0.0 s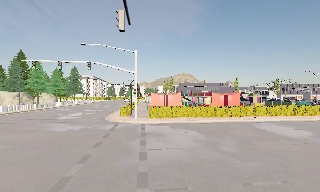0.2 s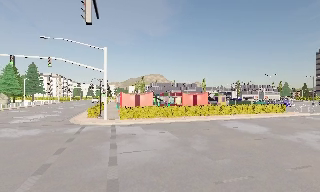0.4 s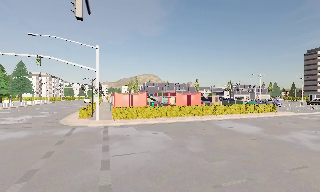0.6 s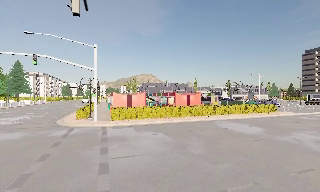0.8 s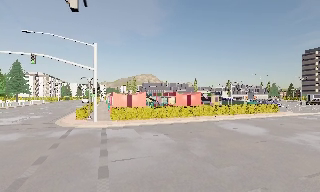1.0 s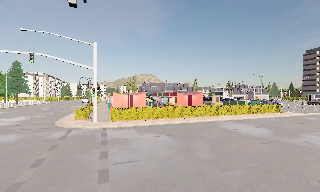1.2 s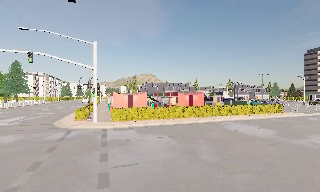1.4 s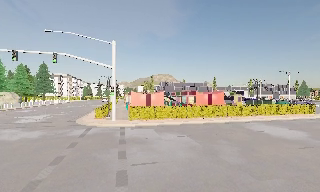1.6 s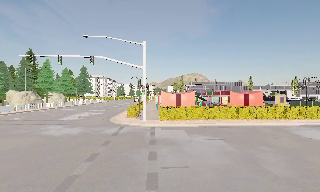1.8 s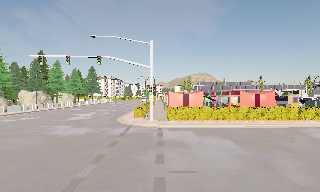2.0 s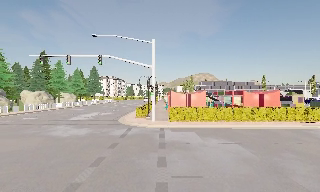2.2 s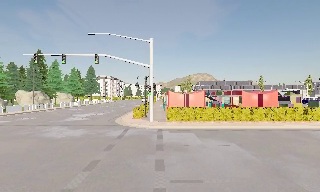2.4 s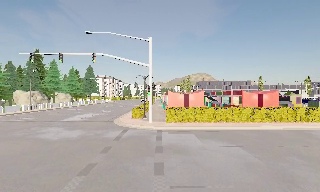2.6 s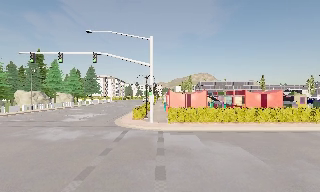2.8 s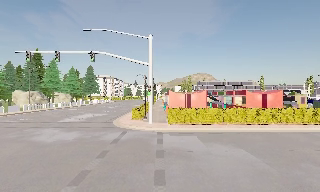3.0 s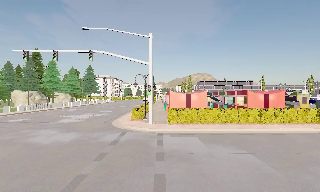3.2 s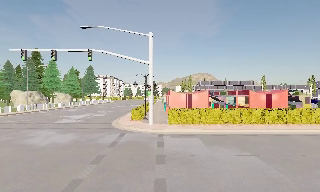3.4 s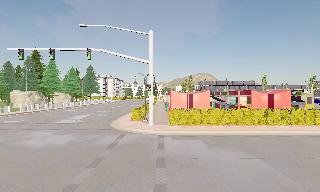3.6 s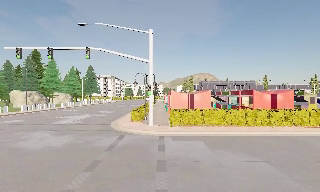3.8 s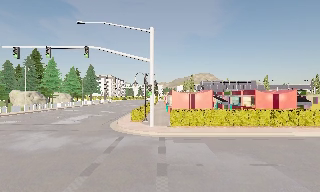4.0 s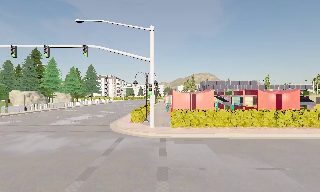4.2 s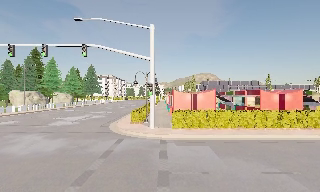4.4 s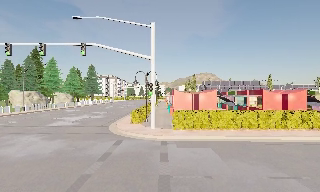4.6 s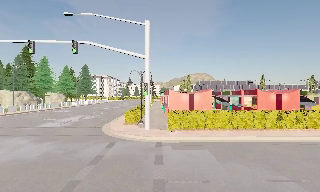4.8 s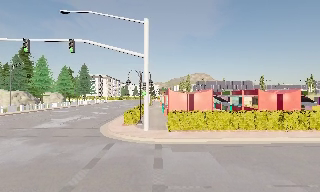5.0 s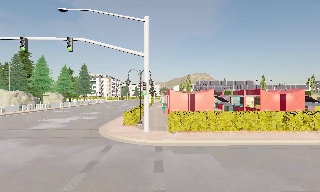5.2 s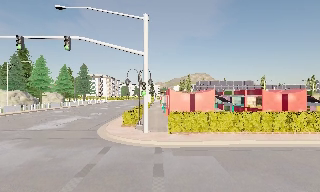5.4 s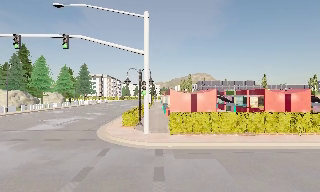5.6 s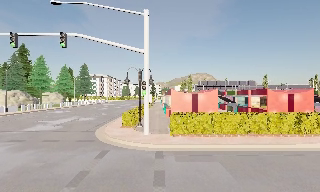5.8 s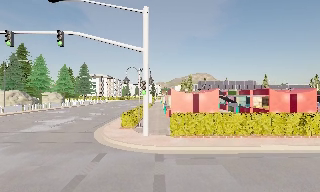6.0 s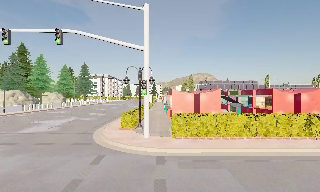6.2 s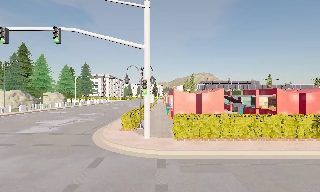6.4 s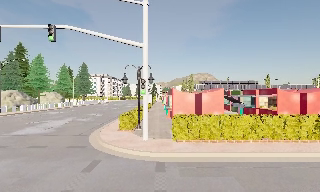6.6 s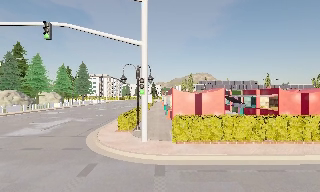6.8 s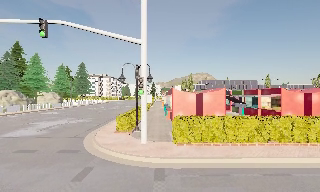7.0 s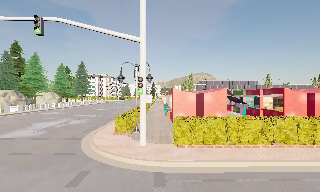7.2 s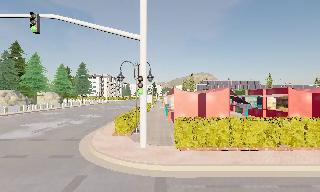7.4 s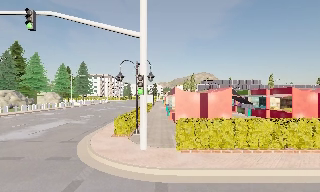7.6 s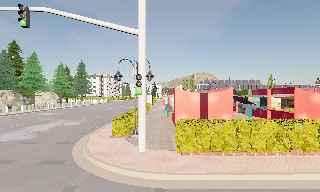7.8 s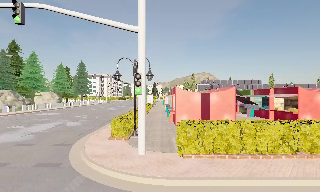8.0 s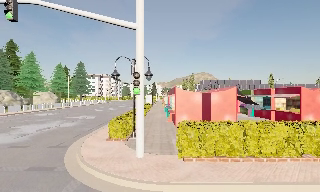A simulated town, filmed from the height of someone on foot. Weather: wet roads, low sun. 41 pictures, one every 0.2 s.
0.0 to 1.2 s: The camera pans to its right, which is clockwise from overhead, by about 15 degrees. It travels forward, about 2 m, so what stands in front looms larger.
1.2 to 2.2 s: The camera pans to its left, which is counterclockwise from overhead, by about 20 degrees. It travels forward, about 1.5 m, so what stands in front looms larger.
2.2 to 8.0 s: The camera travels forward, about 8 m, so what stands in front looms larger.
The film runs forward here.
